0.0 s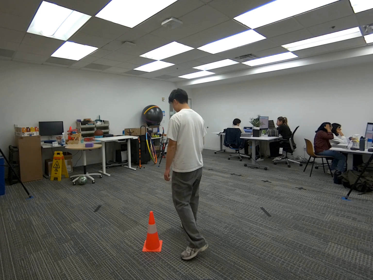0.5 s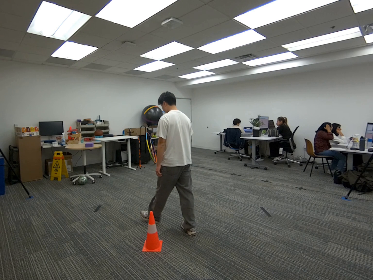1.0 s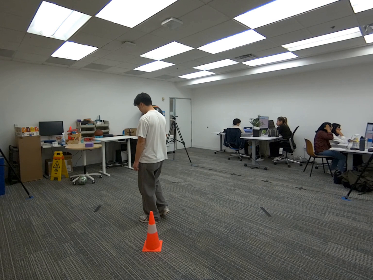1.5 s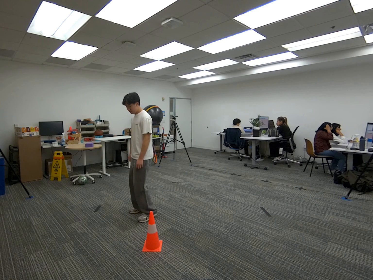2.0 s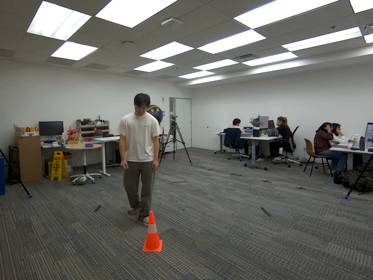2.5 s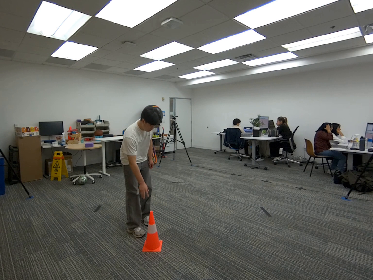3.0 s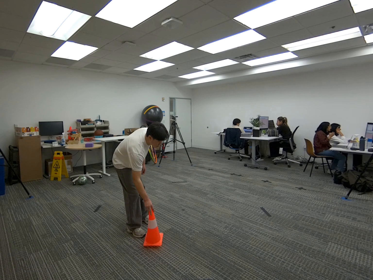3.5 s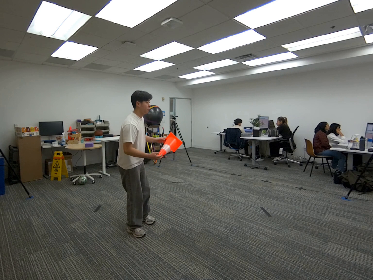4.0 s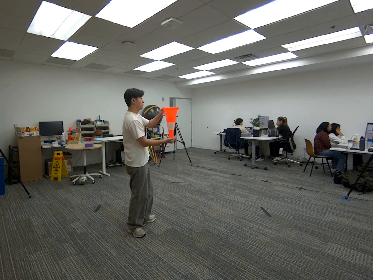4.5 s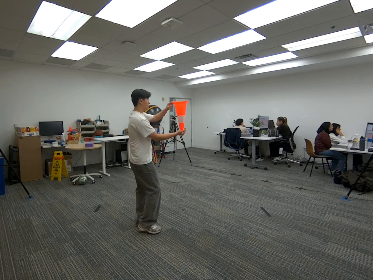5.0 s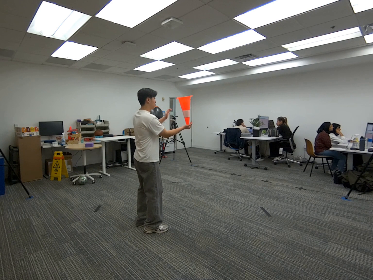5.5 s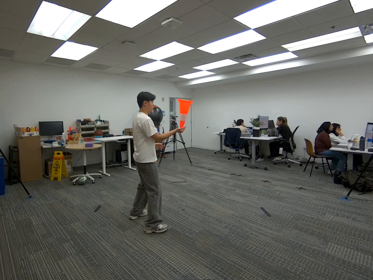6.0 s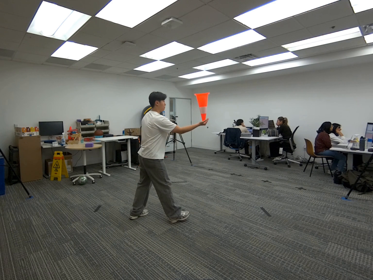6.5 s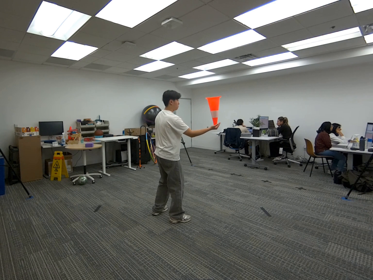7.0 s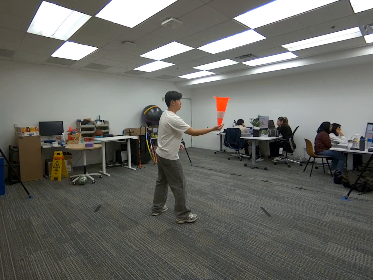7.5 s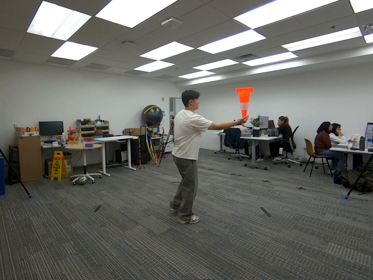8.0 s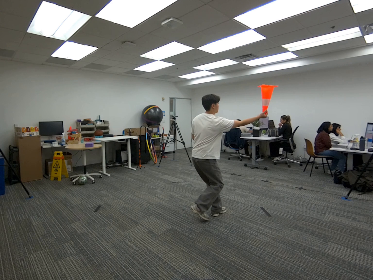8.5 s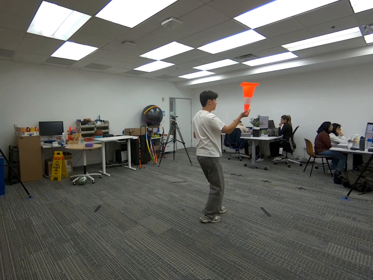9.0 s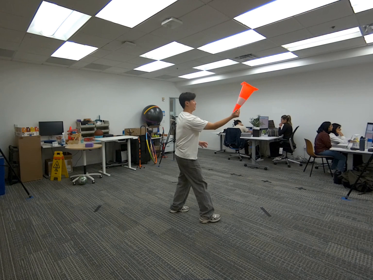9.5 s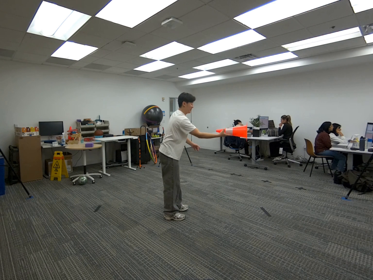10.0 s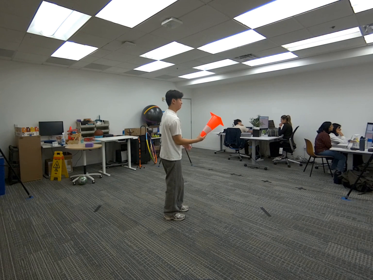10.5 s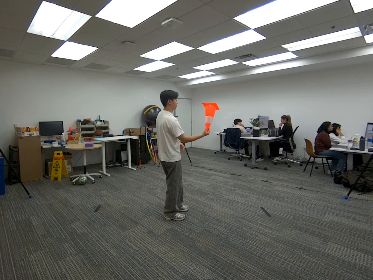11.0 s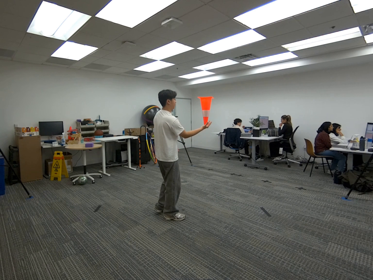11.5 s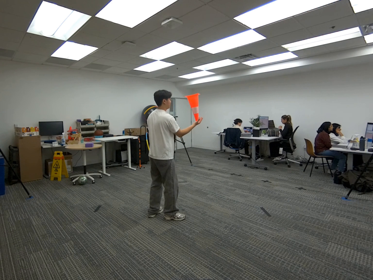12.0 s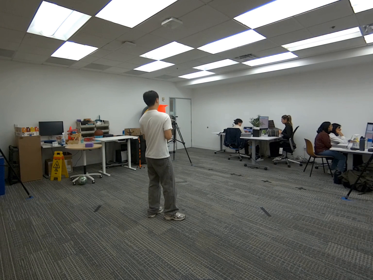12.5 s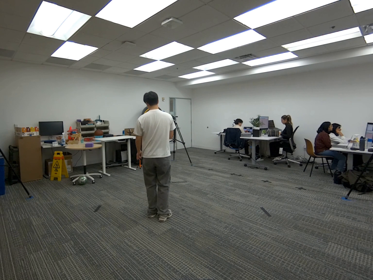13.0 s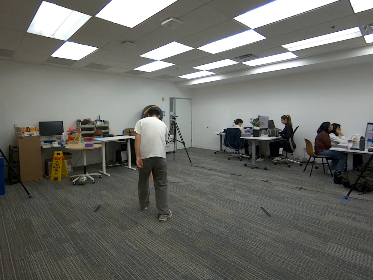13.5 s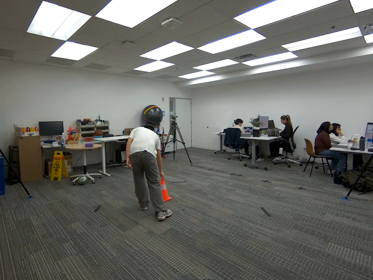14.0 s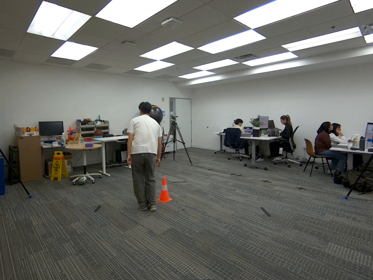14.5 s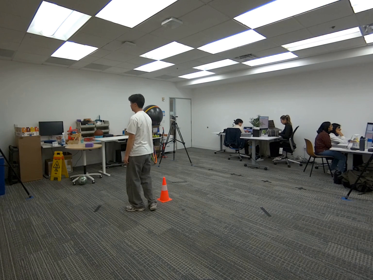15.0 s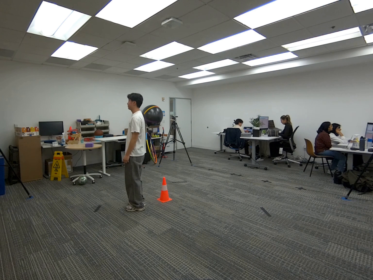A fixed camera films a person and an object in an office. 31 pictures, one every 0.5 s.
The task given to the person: Walk to the traffic cone on the ground, pick up the cone with both hands and balance the pointy tip of the cone with your right hand. Place cone back on the ground when finish.
